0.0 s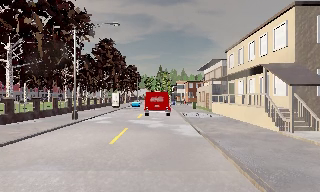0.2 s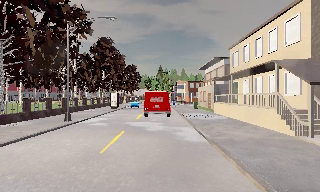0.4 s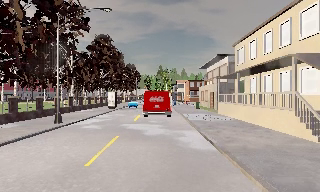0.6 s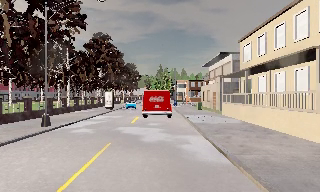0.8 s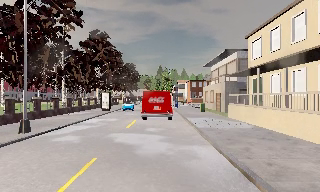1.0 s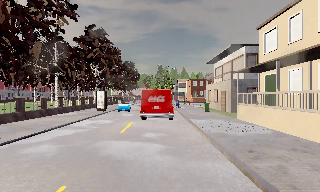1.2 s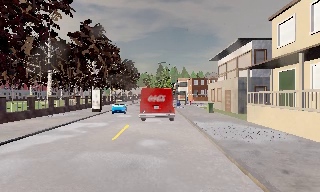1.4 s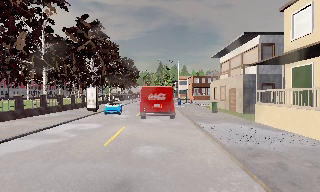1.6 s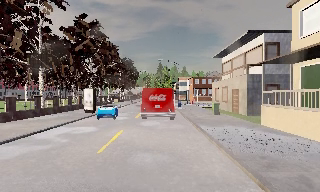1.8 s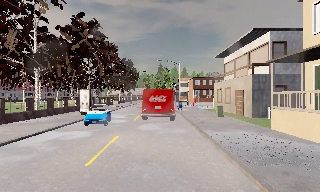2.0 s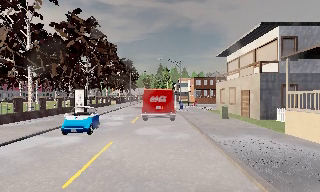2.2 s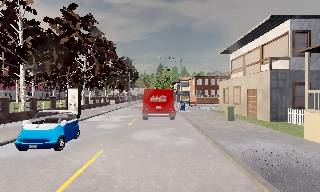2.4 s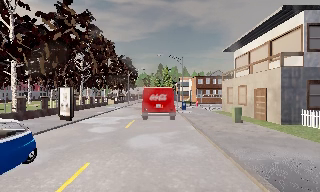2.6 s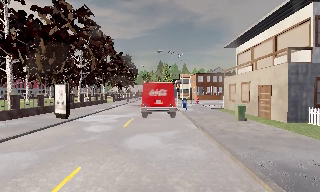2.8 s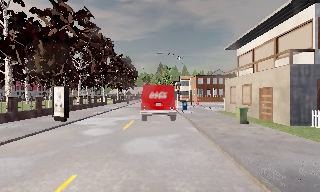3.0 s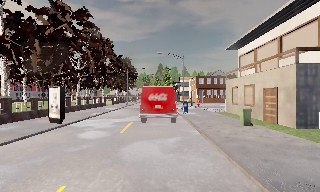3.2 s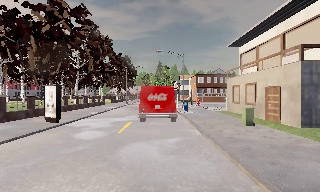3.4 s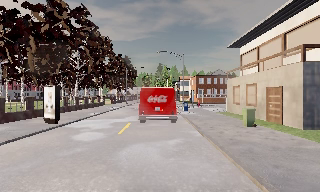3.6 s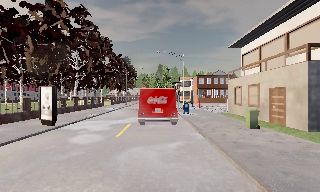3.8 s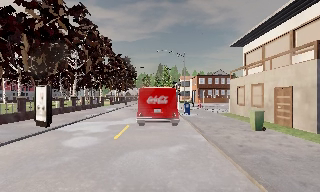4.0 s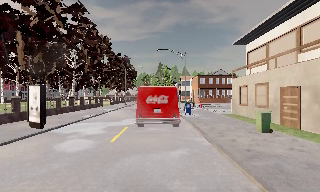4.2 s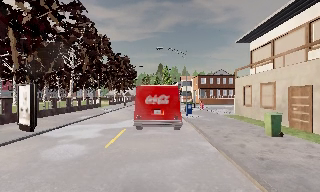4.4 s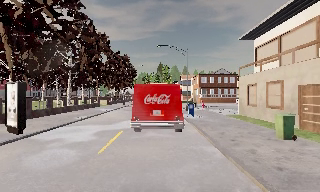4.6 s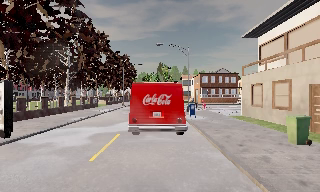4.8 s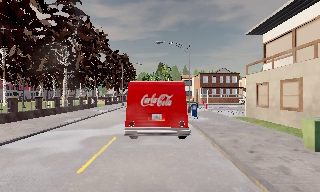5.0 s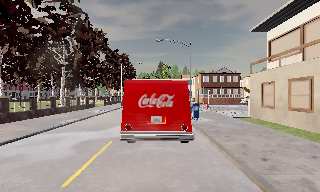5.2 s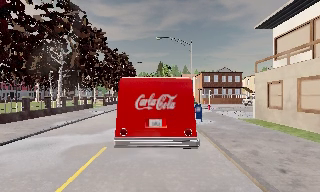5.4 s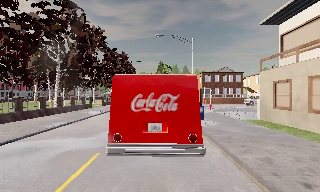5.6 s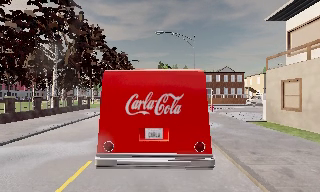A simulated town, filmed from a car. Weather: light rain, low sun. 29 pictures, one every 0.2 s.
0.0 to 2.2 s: The camera travels forward, about 12 m, so what stands in front looms larger.
2.2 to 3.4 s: The camera travels forward, about 2.5 m, so what stands in front looms larger. It loses speed.
3.4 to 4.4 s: The camera travels forward, about 2.5 m, so what stands in front looms larger. It gains speed.
4.4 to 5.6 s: The camera travels forward, about 4 m, so what stands in front looms larger.
The film runs forward here.
